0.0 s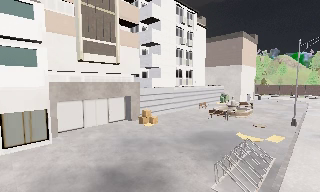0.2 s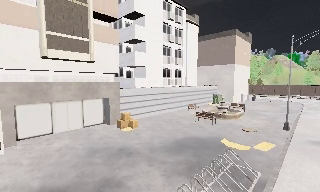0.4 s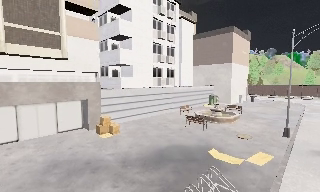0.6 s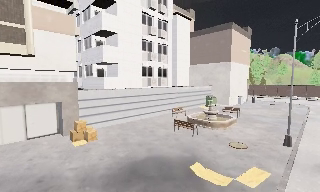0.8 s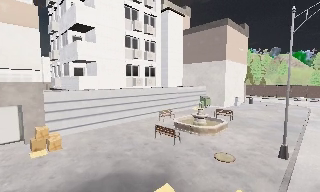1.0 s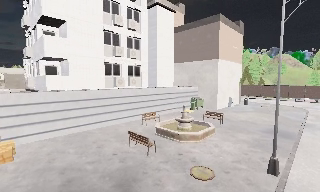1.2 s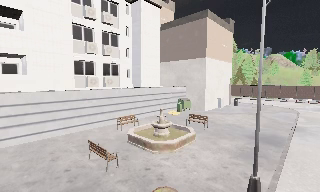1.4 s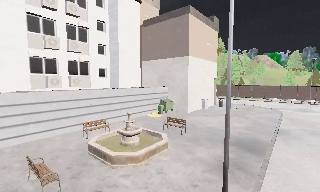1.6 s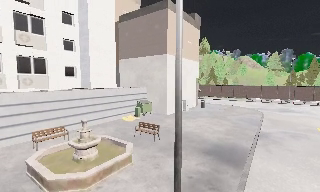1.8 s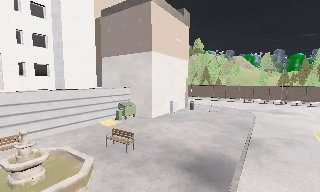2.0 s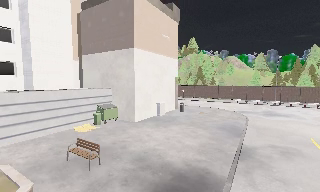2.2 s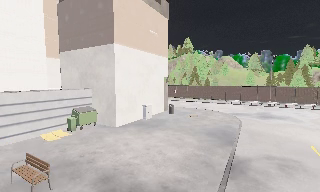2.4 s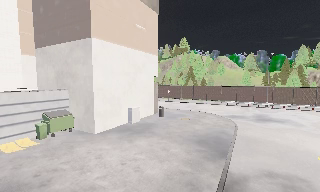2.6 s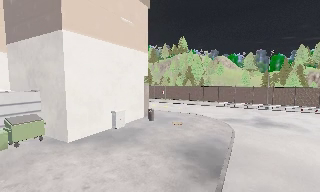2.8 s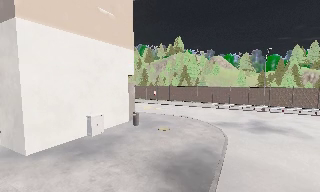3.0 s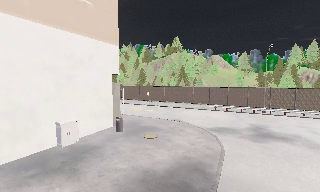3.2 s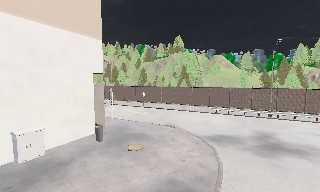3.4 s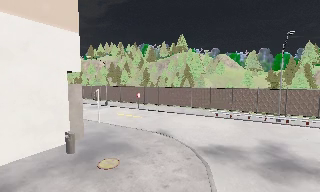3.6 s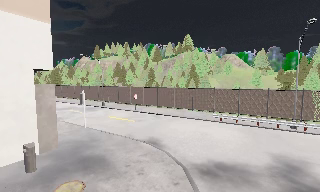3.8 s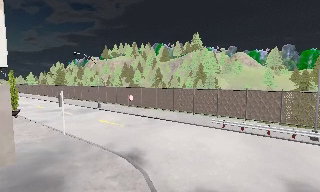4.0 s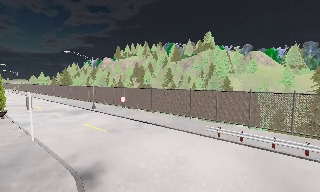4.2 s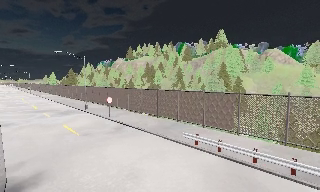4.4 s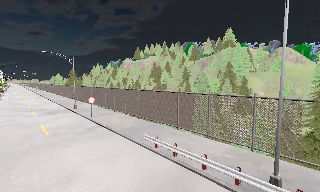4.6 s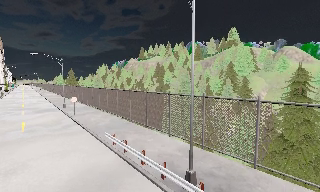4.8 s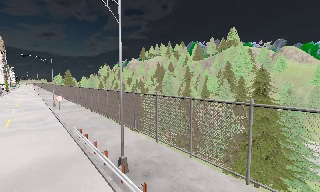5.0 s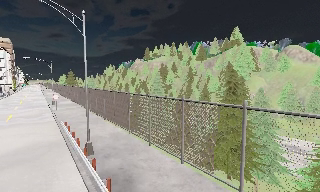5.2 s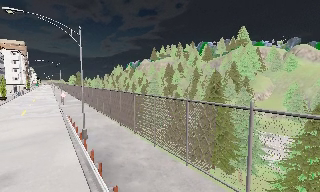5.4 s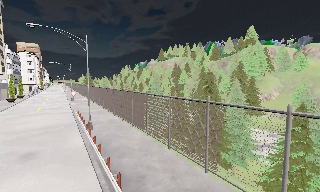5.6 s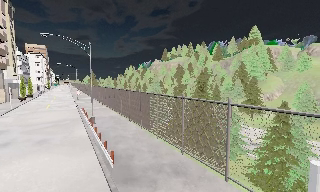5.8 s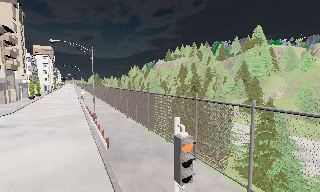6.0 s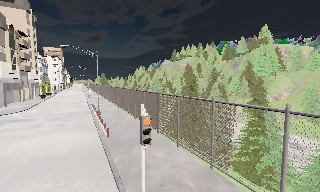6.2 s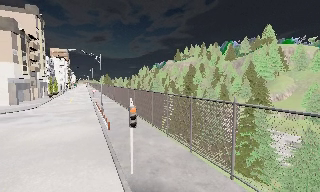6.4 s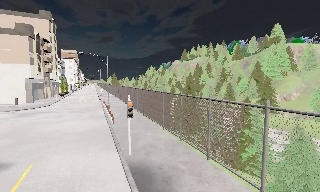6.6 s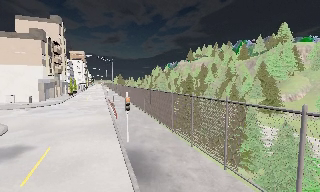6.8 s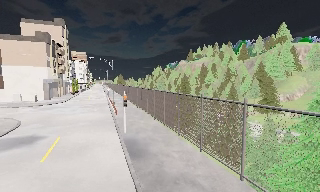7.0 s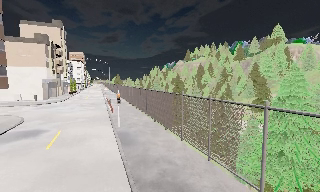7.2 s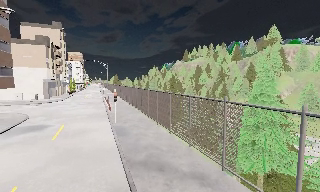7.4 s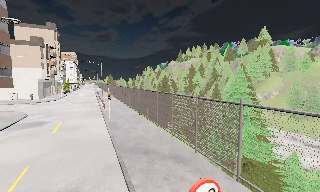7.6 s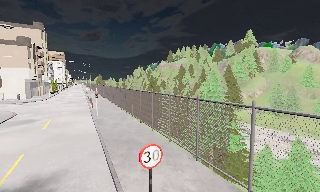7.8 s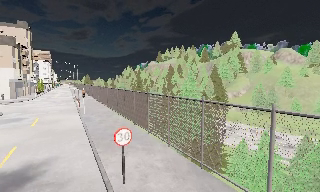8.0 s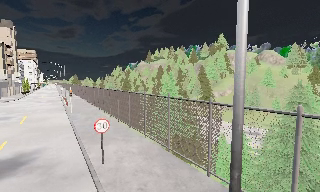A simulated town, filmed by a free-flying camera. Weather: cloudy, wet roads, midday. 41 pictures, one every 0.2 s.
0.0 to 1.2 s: The camera travels forward and to its right, about 12 m, so what stands in front looms larger.
1.2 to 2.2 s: The scene slides to the left, as the camera pans about 15 degrees to its right. It travels forward and to its right, about 10 m, so what stands in front looms larger.
2.2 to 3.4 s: The camera travels forward and to its right, about 12 m, so what stands in front looms larger.
3.4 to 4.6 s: The camera pans to its left, which is counterclockwise from overhead, by about 20 degrees. It travels to its right and forward, about 15 m, so close, fixed things drift to the left.
4.6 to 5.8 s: The camera pans to its left, which is counterclockwise from overhead, by about 10 degrees. It travels backward and to its right, about 14 m, so what stands in front gets smaller.
5.8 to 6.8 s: The camera travels backward and to its right, about 10 m, so what stands in front gets smaller.
6.8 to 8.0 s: The camera swings to its right by about 15 degrees, and the scene slides to the left. It travels backward and to its right, about 11 m, so what stands in front gets smaller.
The film runs backward here.
